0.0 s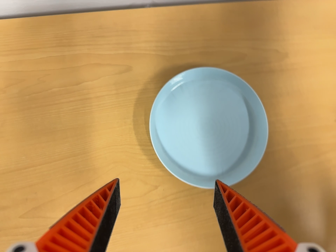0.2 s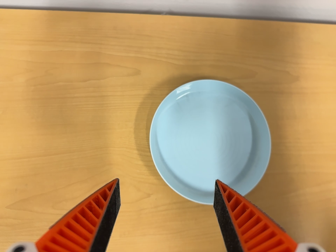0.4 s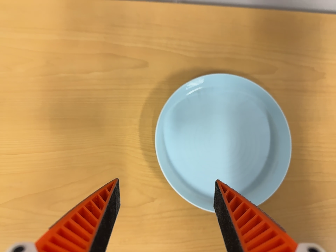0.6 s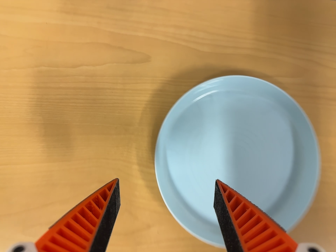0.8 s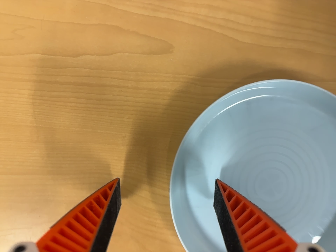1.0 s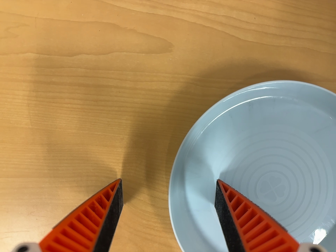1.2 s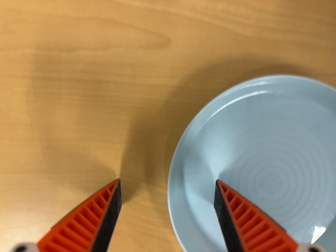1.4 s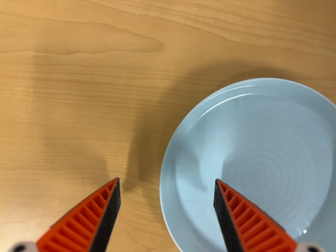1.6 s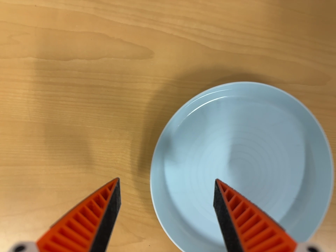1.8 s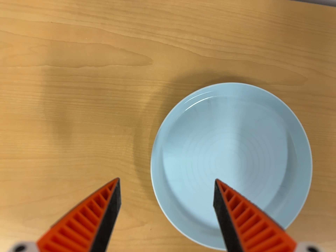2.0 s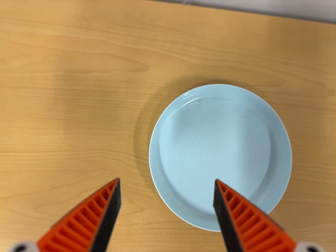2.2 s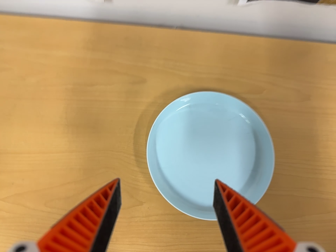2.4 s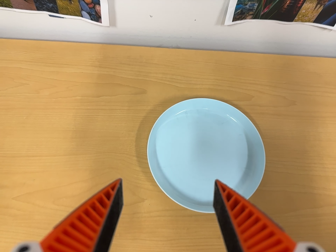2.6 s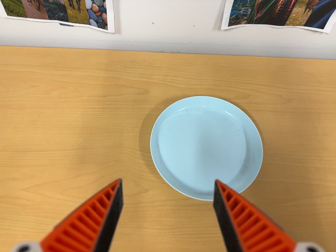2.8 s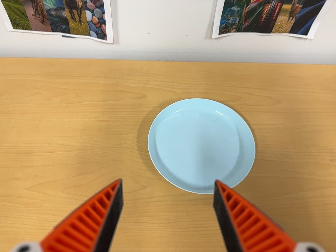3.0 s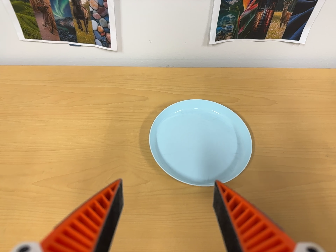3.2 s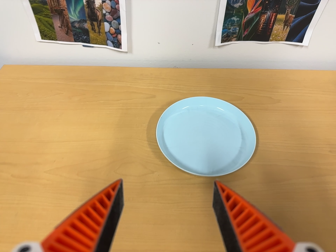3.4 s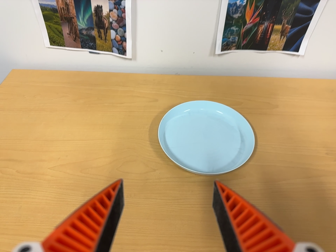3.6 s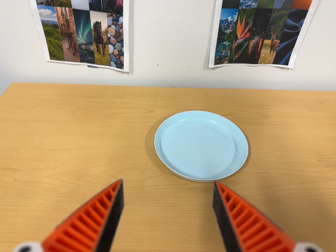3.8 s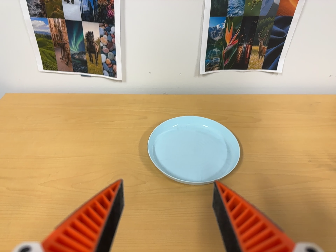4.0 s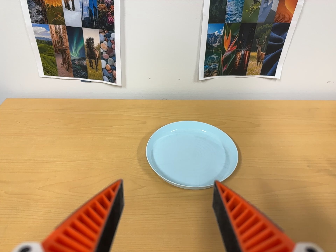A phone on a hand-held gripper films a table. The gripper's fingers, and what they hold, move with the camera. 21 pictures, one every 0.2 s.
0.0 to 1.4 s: The camera travels forward and toward the top of its view, about 16 cm, so what stands in front looms larger. Its aim tips toward the bottom of its view by about 10 degrees. It rolls about its line of sight by about 15 degrees, and the scene rotates clockwise.
1.4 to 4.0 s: The camera travels toward the bottom of its view and backward, about 50 cm. Its aim tips toward the top of its view by about 50 degrees.
The film runs backward here.
